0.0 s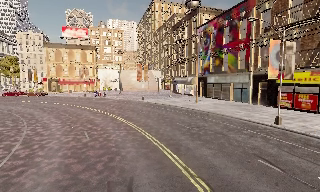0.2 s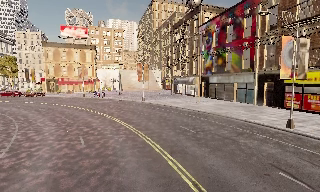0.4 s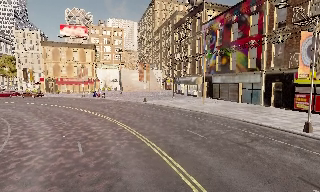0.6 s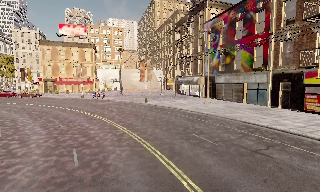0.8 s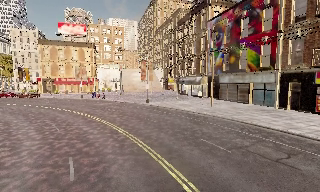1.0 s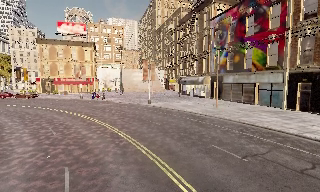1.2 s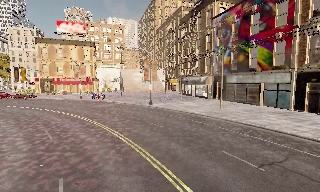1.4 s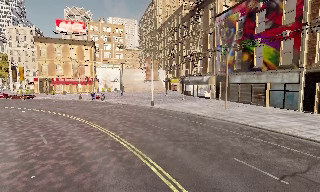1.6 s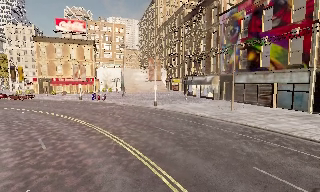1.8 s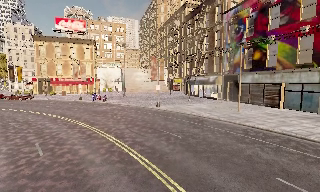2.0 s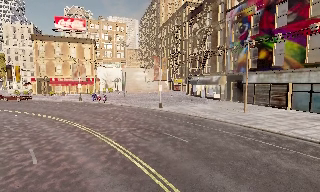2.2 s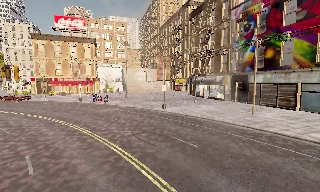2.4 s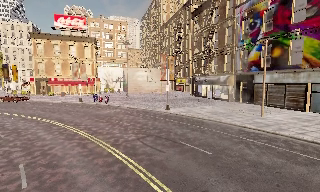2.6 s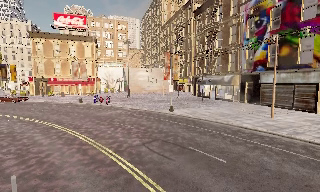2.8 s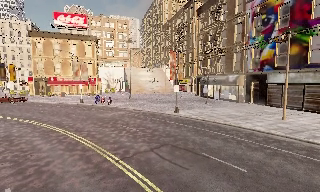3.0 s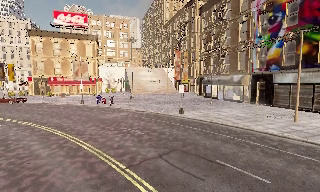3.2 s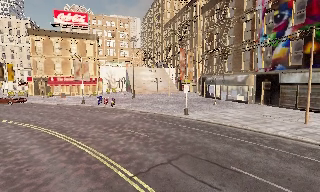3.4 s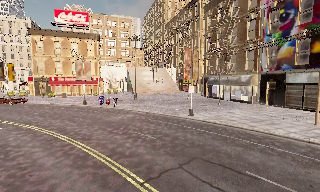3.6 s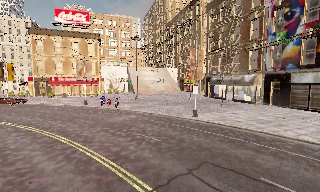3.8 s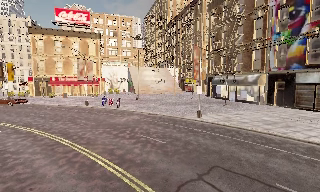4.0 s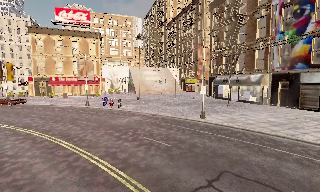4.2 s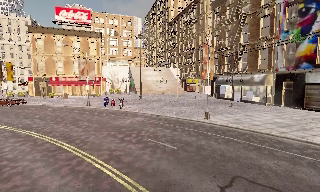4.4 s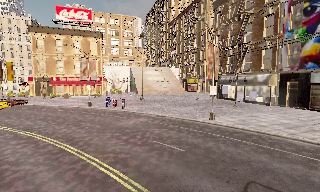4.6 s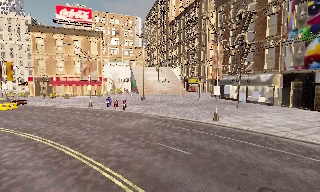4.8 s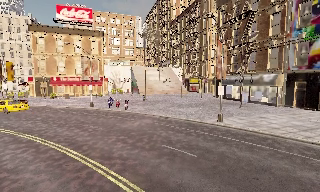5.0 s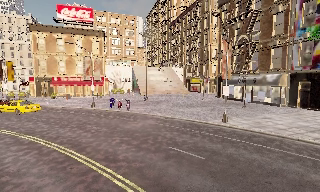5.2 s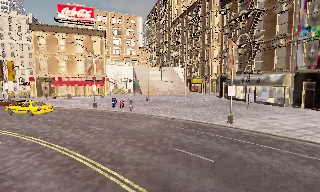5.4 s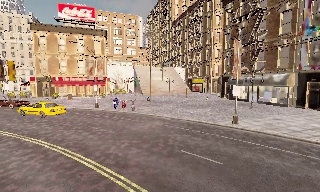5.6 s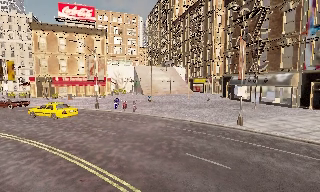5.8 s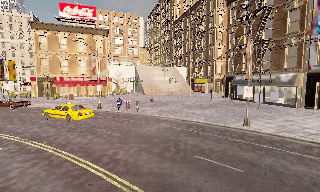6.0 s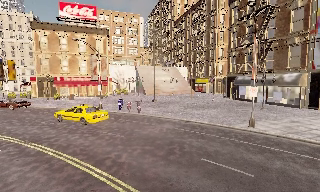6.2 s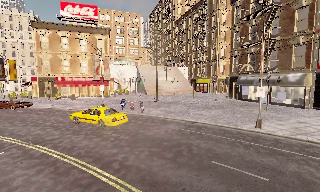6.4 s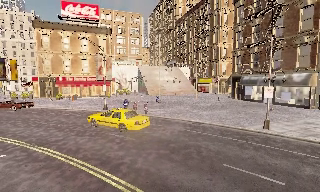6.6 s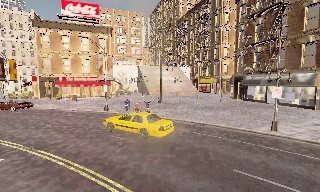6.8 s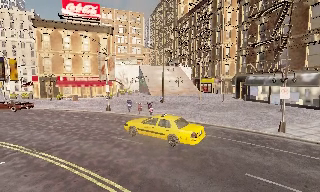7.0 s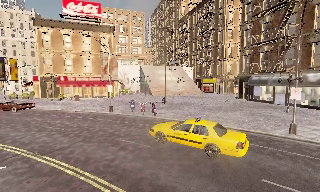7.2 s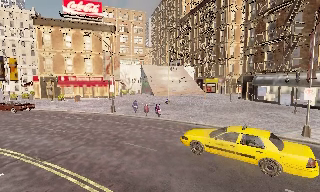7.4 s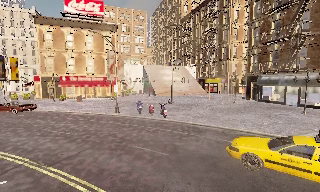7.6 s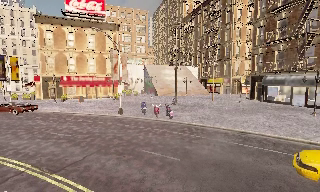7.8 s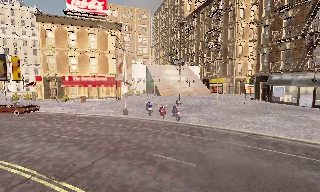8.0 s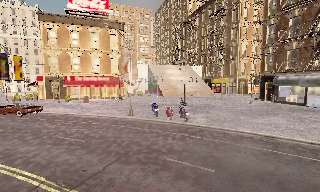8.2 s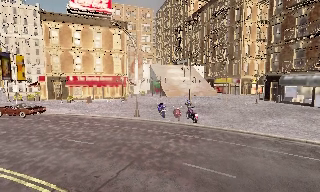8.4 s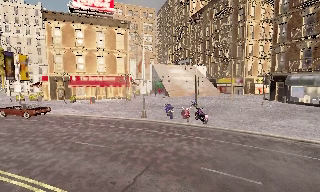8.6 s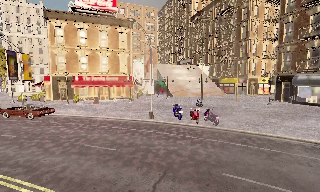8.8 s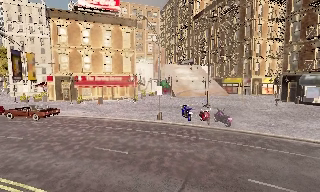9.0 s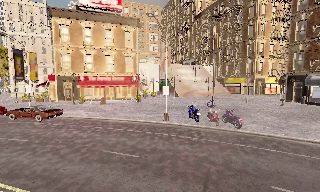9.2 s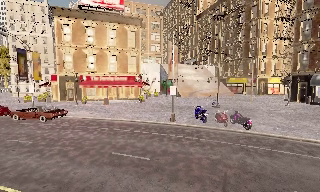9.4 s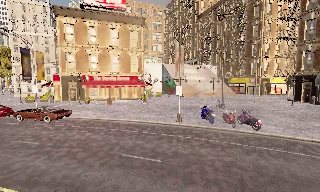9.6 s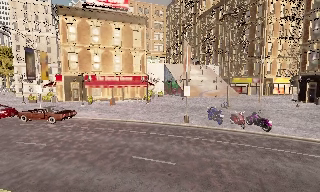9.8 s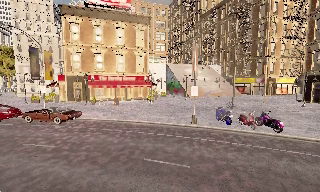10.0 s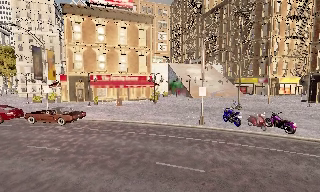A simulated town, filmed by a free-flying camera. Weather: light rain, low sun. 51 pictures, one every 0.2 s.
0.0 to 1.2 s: The camera travels forward, about 6 m, so what stands in front looms larger.
1.2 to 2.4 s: The camera travels forward and to its left, about 5 m, so what stands in front looms larger.
2.4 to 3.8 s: The camera travels forward and to its left, about 5 m, so what stands in front looms larger. It loses speed.
3.8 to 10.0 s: The camera travels to its left and forward, about 17 m, so close, fixed things drift to the right. It gains speed.
The film runs backward here.
